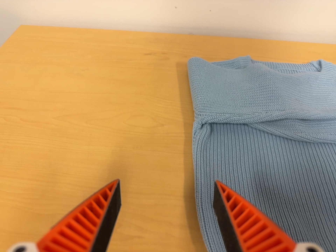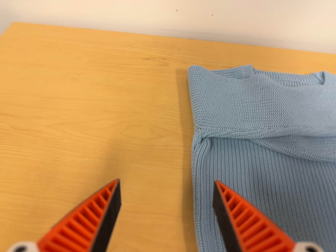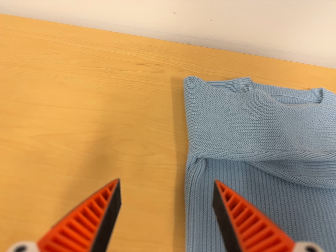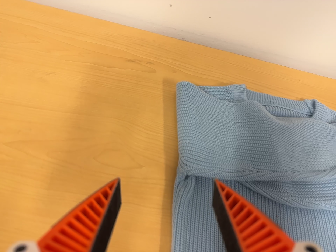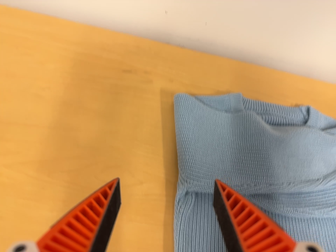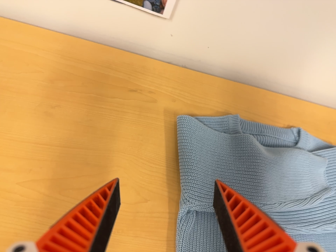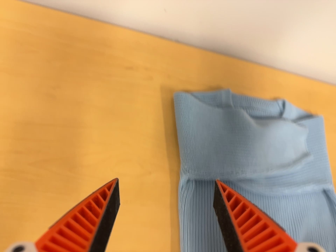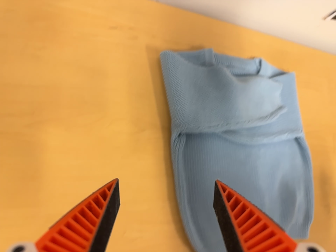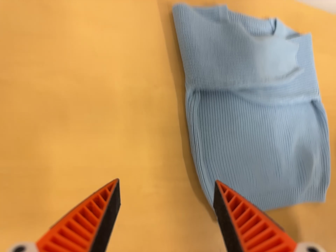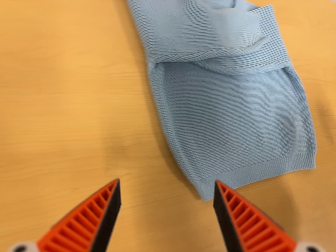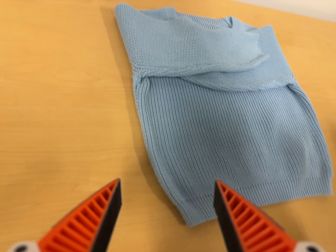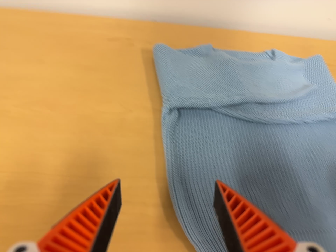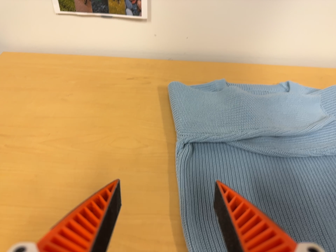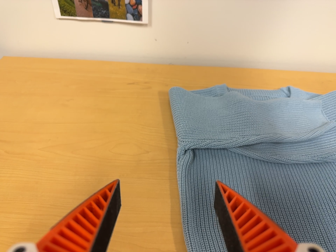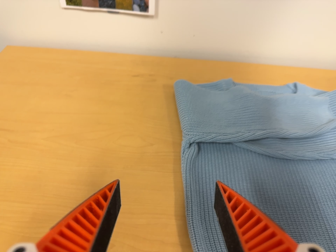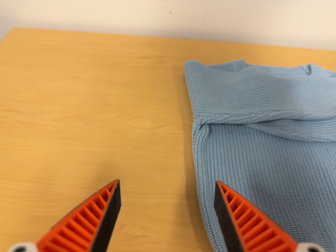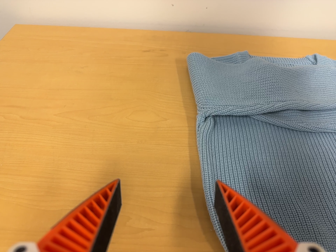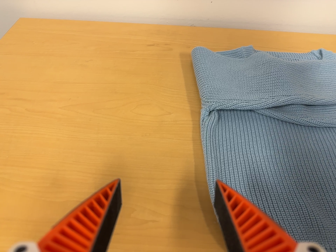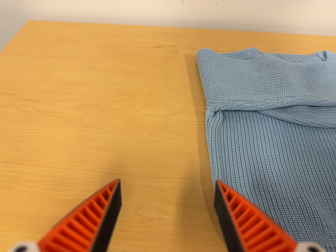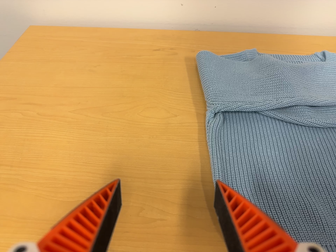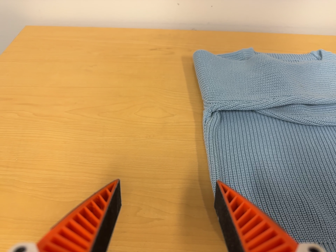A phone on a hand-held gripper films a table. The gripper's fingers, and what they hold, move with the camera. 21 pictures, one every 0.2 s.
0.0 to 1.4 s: The camera pans to its right by about 25 degrees. It travels toward the top of its view and to its left, about 24 cm. Its aim tips toward the bottom of its view by about 25 degrees.
1.4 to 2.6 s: The camera pans to its left by about 25 degrees. It travels toward the bottom of its view, to its right and forward, about 24 cm. Its aim tips toward the top of its view by about 30 degrees. It rolls about its line of sight by about 10 degrees, and the scene rotates counterclockwise.
2.6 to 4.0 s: The camera shifts only a little, or ends up much as it began.
The film runs backward here.
